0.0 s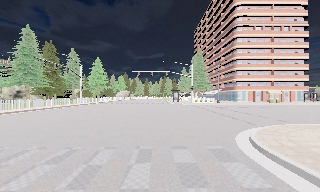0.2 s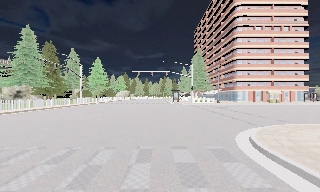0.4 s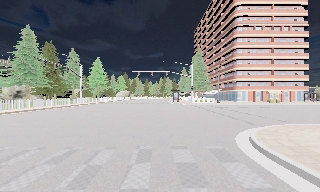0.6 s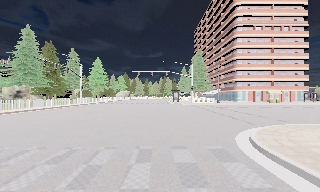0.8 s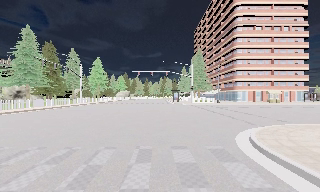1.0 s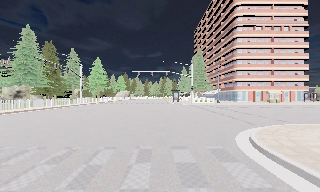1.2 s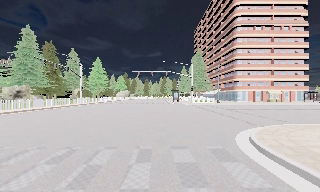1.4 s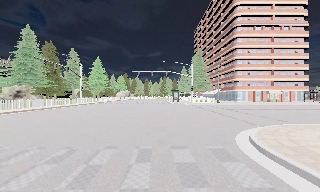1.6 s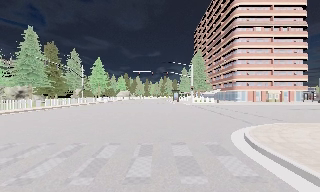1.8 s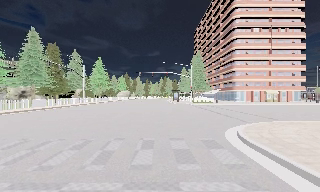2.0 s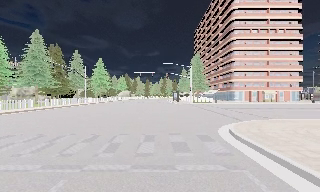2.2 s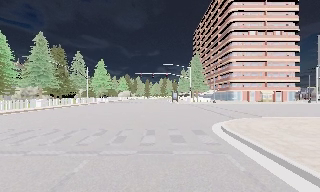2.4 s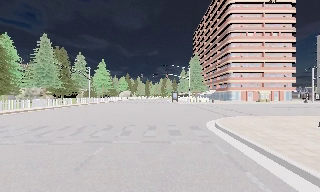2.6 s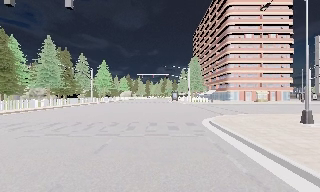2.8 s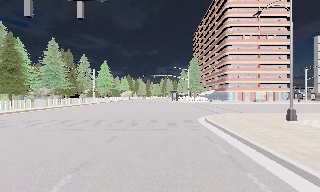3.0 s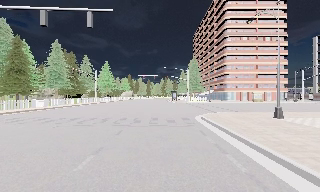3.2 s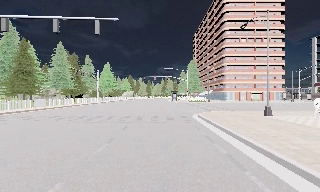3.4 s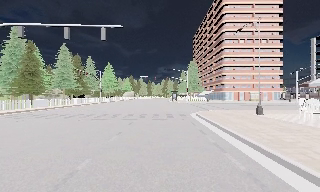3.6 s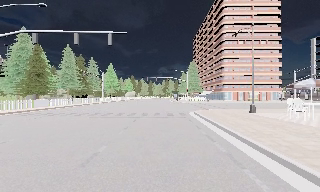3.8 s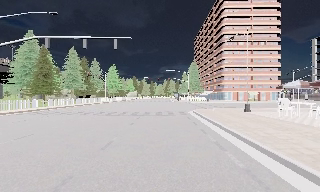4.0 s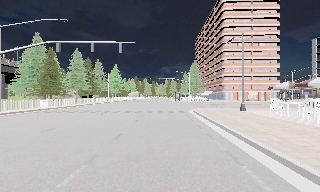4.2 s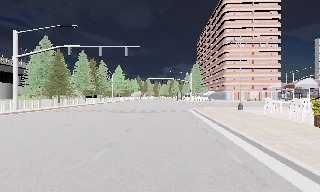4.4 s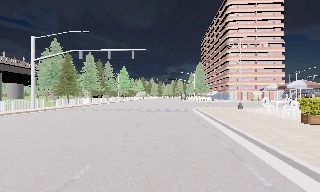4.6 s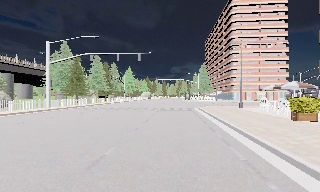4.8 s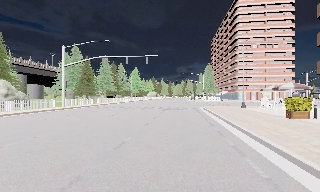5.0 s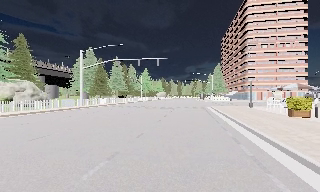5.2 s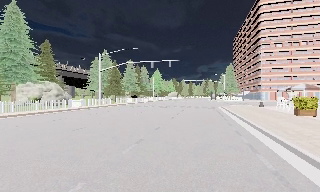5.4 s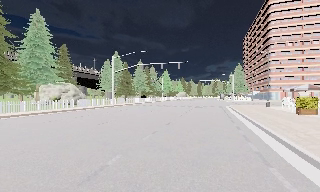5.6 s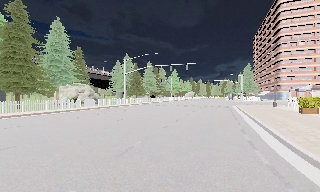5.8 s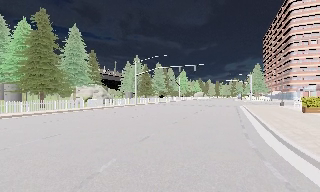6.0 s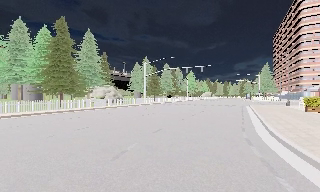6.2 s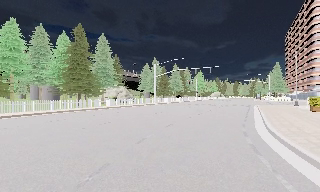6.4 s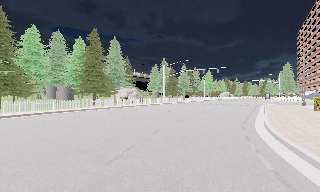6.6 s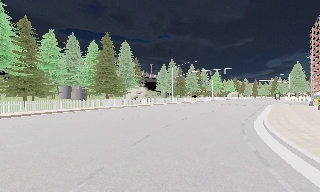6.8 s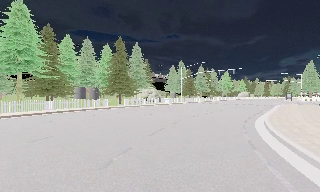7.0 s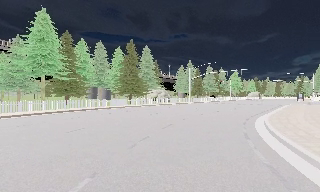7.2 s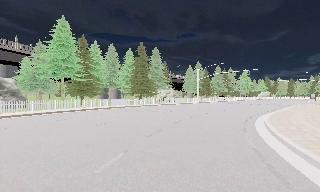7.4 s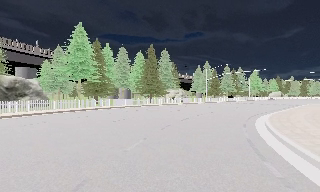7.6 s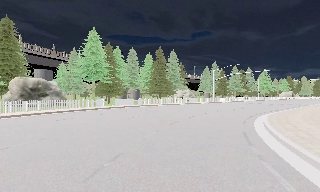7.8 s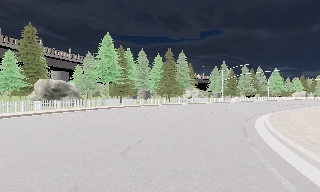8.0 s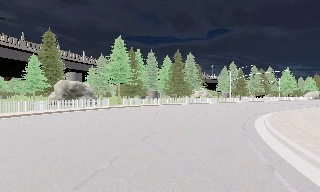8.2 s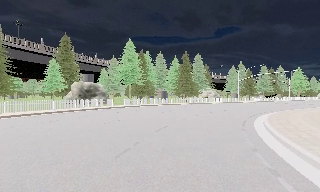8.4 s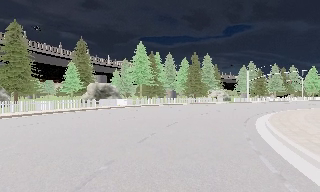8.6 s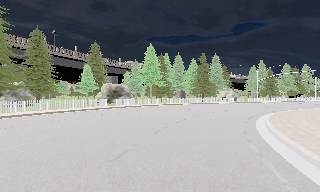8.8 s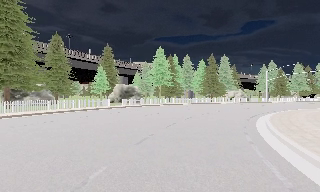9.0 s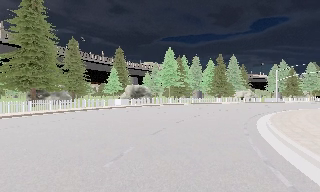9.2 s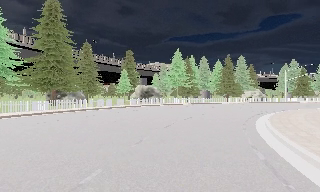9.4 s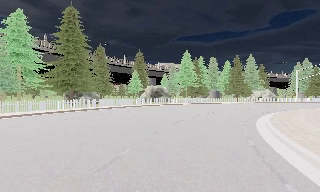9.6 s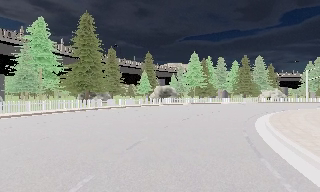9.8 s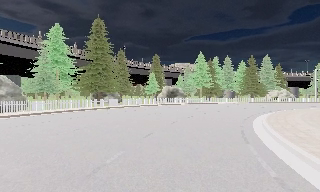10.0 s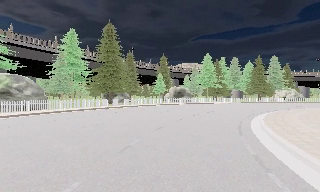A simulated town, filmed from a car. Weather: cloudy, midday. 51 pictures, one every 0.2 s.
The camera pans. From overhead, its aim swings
counterclockwise.
The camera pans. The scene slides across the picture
to the right.
0.0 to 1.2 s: The camera keeps its place and its aim.
1.2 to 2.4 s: The camera travels backward, about 3.5 m, so what stands in front gets smaller. It gains speed.
2.4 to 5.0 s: The camera swings to its left by about 10 degrees, and the scene slides to the right. It travels backward, about 14 m, so what stands in front gets smaller.
5.0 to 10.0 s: The camera pans to its left, which is counterclockwise from overhead, by about 75 degrees. It travels backward, about 30 m.
The film runs backward here.
